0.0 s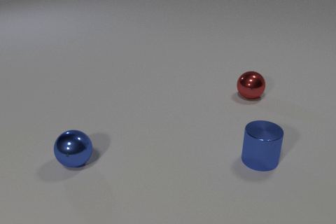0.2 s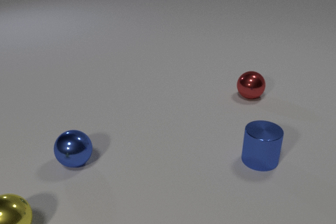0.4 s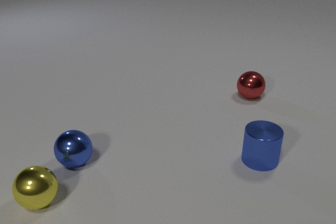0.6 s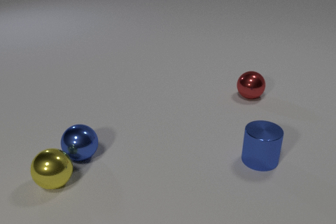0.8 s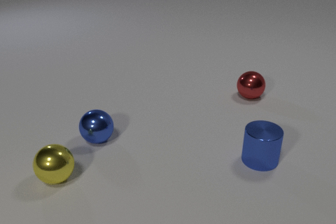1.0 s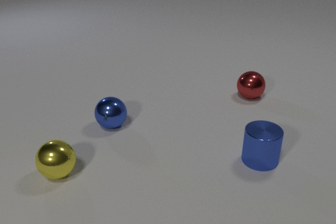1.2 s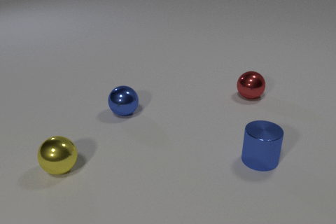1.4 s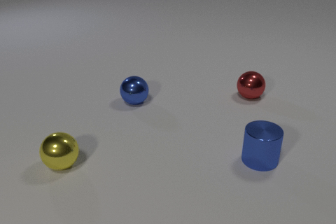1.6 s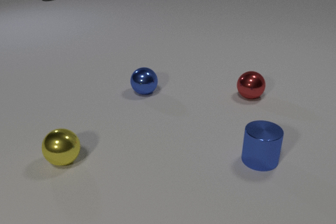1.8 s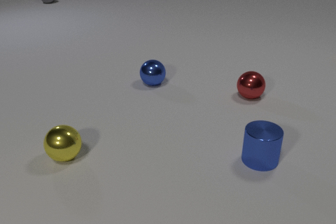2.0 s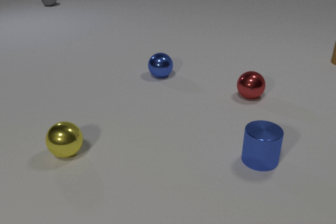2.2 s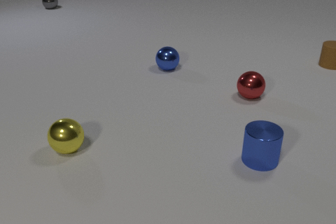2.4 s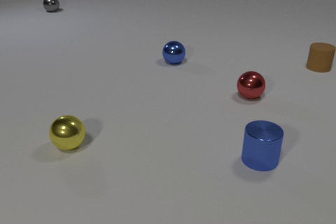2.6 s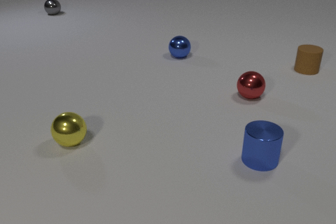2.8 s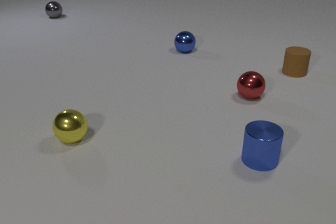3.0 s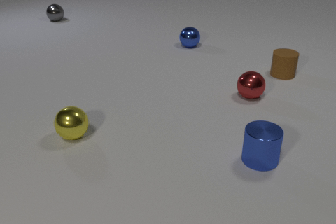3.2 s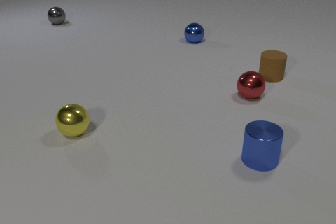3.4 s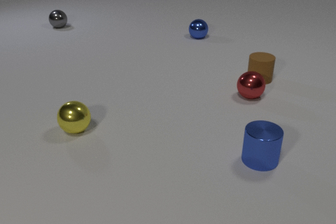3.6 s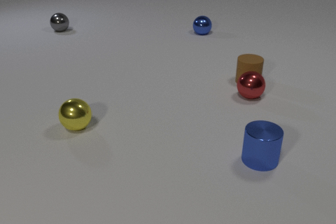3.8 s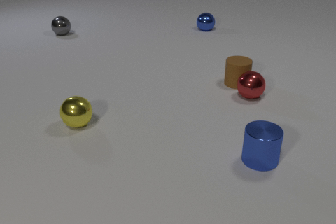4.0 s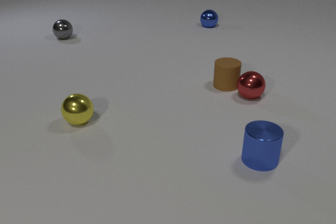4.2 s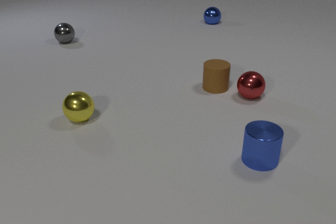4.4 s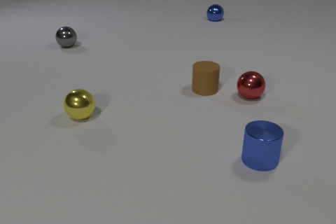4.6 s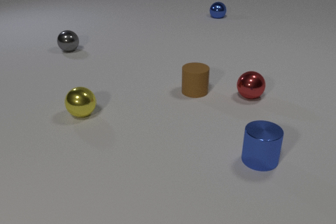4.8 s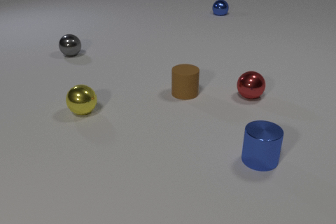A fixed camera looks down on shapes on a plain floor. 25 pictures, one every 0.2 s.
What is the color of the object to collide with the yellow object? blue.
How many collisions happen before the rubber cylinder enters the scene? 1.
What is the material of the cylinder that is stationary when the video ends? metal.
0.0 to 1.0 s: The yellow metal sphere comes in at the bottom edge, rolls away from the camera and to the right. The blue metal sphere rolls away from the camera and to the right. The yellow metal sphere and the blue metal sphere collide.
1.0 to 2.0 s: The yellow metal sphere rolls away from the camera. The blue metal sphere rolls away from the camera and to the right. The gray metal sphere comes in at the top edge, rolls toward the camera. The brown rubber cylinder comes in at the right edge, slides toward the camera.
2.0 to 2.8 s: The yellow metal sphere rolls away from the camera. The blue metal sphere rolls away from the camera. The gray metal sphere rolls toward the camera. The brown rubber cylinder slides to the left and toward the camera.
2.8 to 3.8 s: The yellow metal sphere rolls away from the camera. The blue metal sphere rolls away from the camera. The gray metal sphere rolls toward the camera. The brown rubber cylinder slides to the left and toward the camera.
3.8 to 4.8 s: The yellow metal sphere rolls away from the camera. The blue metal sphere rolls away from the camera. The gray metal sphere rolls toward the camera. The brown rubber cylinder slides to the left and toward the camera.
